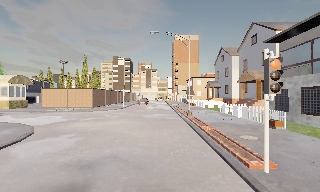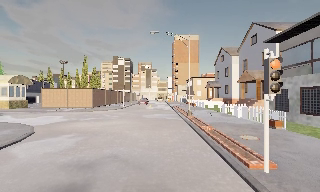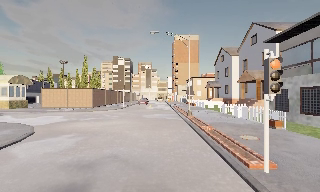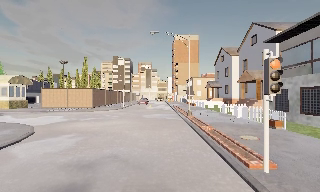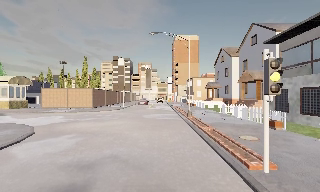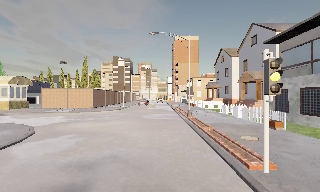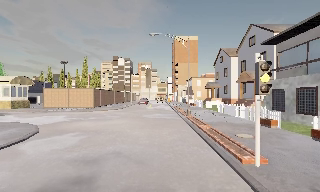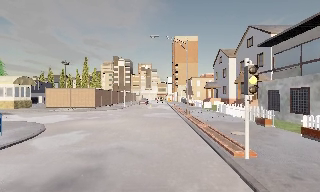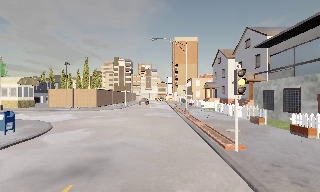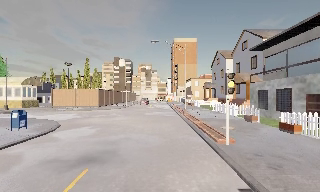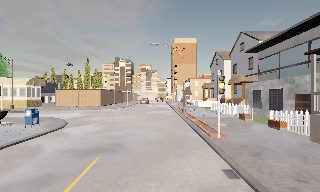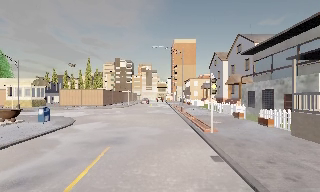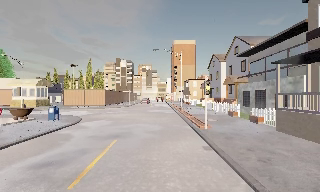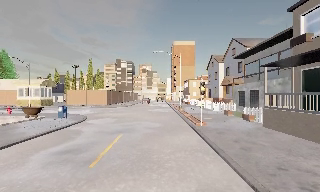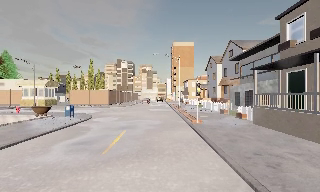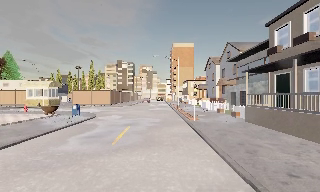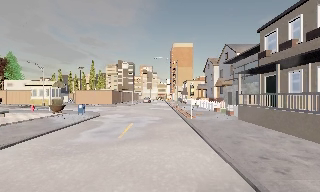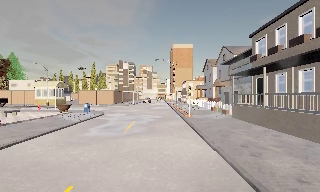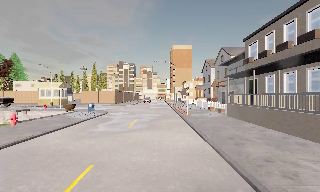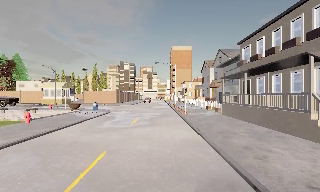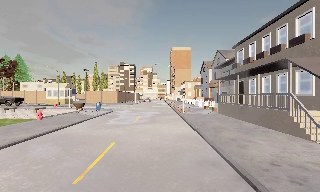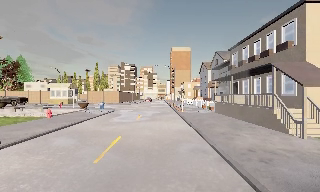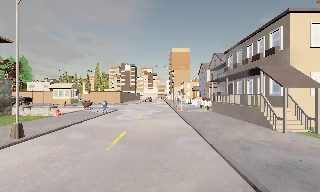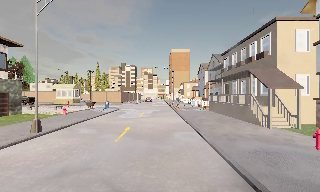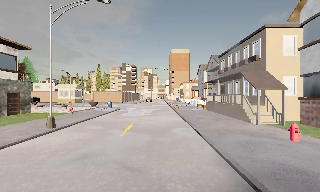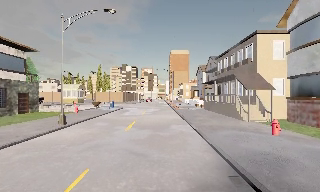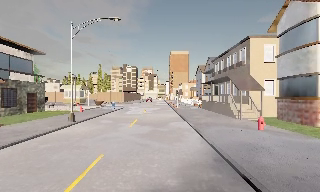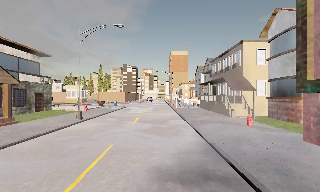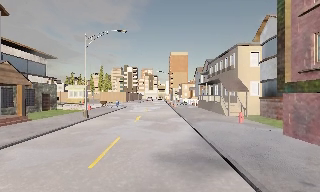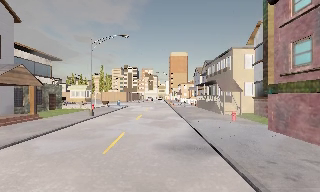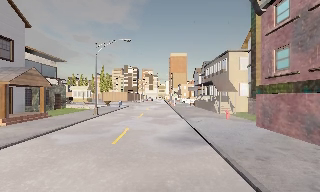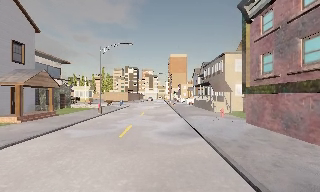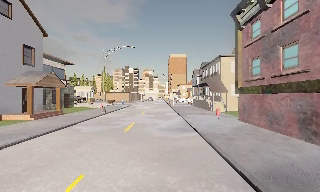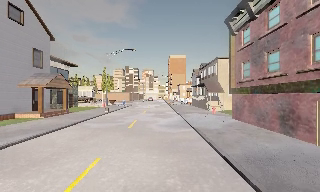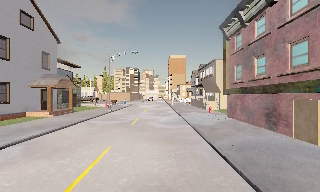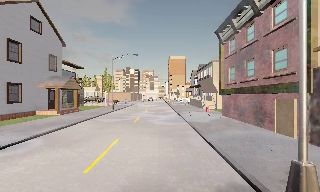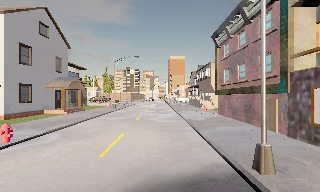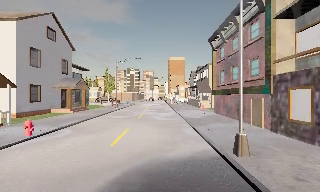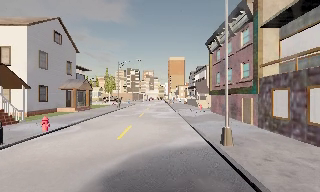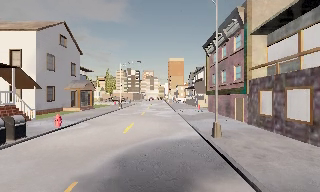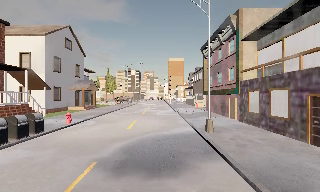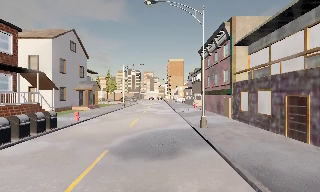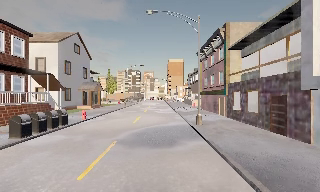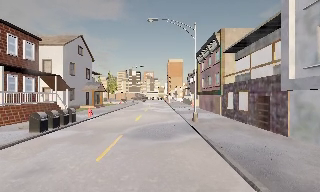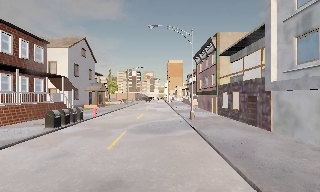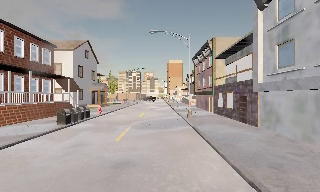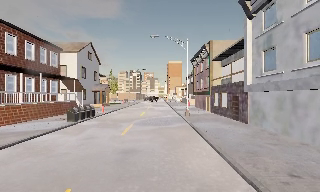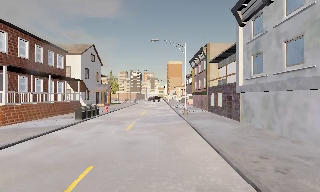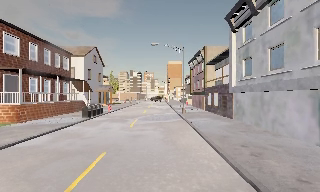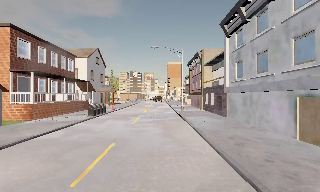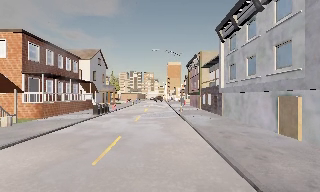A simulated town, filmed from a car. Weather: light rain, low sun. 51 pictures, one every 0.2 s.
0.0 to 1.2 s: The camera shifts only a little, or ends up much as it began.
1.2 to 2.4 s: The camera travels backward, about 5 m, so what stands in front gets smaller. It gains speed.
2.4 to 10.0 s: The camera travels backward, about 45 m, so what stands in front gets smaller.
The film runs backward here.
